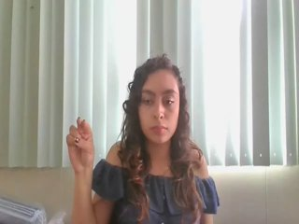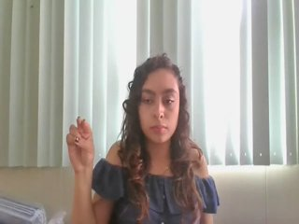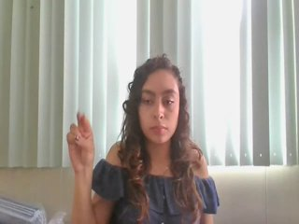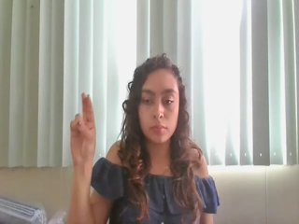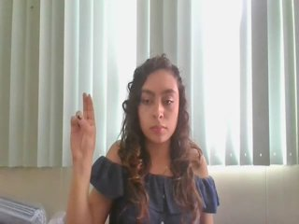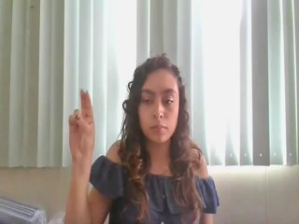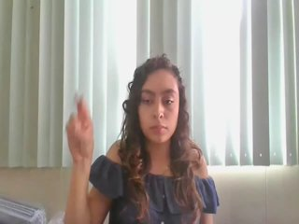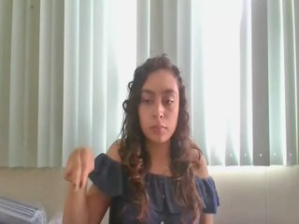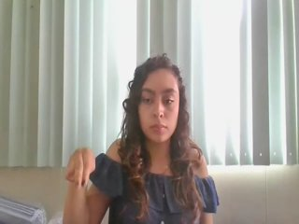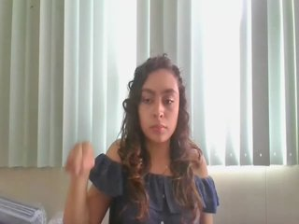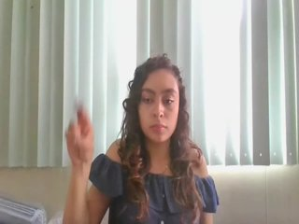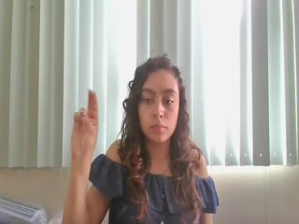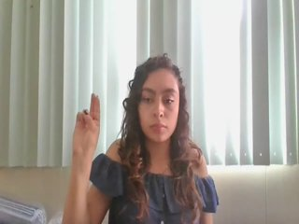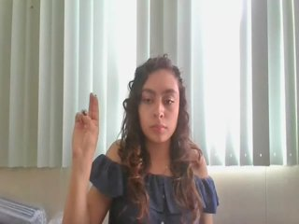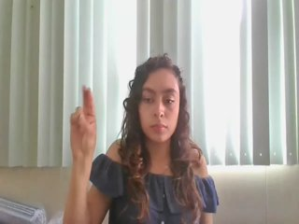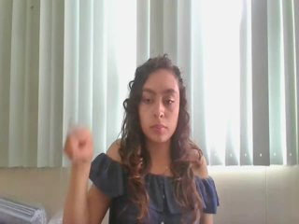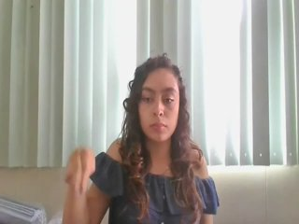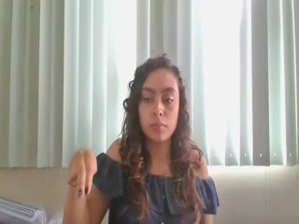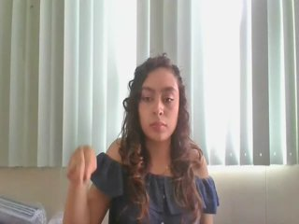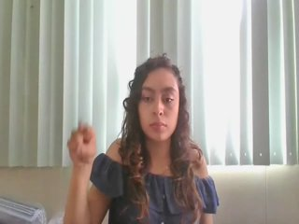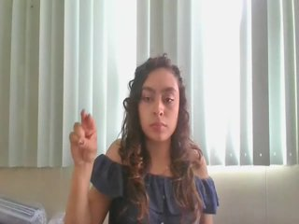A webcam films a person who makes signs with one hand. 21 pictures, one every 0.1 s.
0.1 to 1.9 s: Double click with two fingers.
